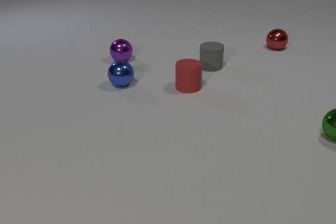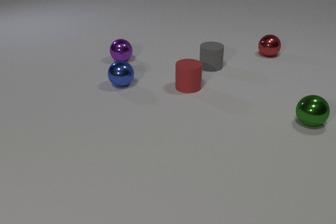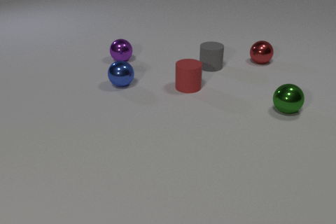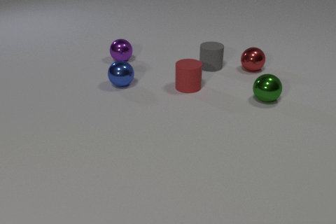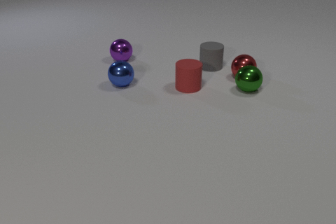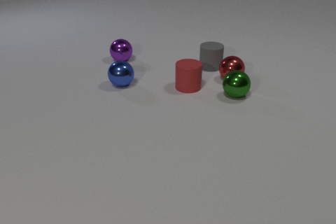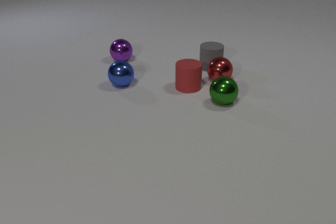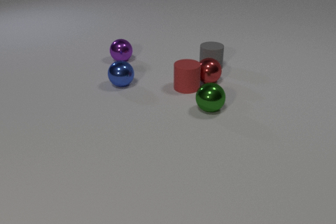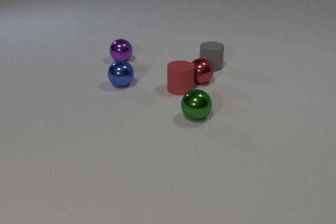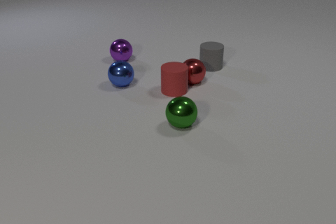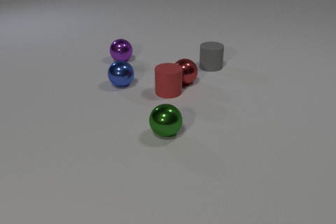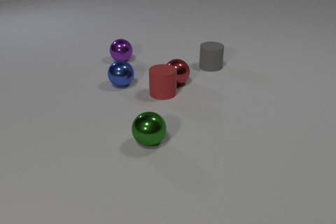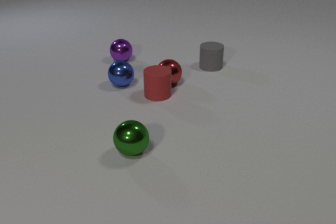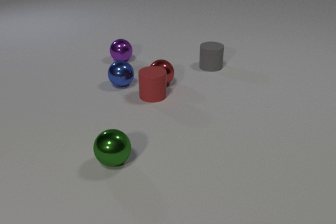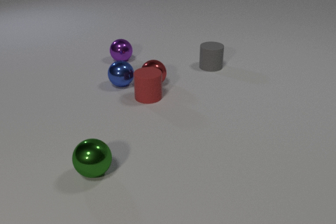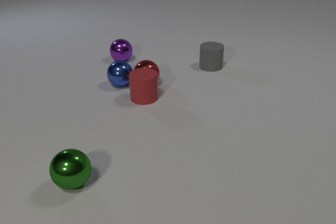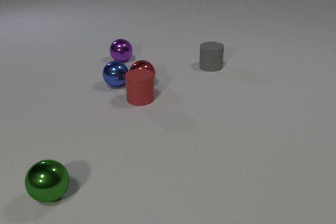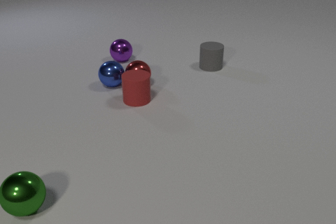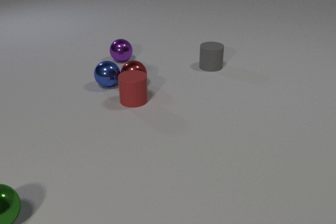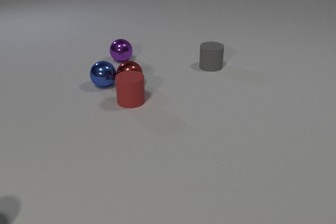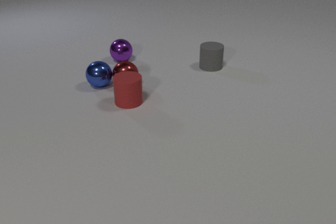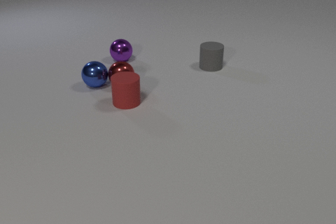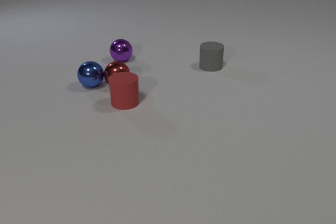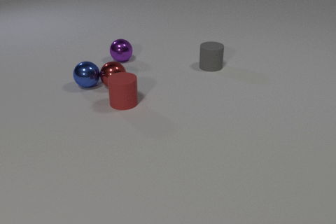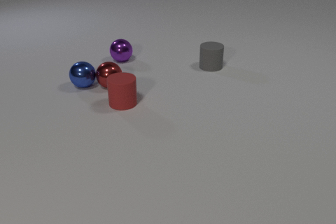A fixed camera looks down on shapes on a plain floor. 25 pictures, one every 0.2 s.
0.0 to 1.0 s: The red metal sphere rolls toward the camera and to the left. The green metal sphere rolls to the left and away from the camera. The red metal sphere and the green metal sphere collide.
1.0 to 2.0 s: The red metal sphere rolls to the left. The green metal sphere rolls toward the camera and to the left. The red rubber cylinder slides to the left and toward the camera. The red metal sphere and the red rubber cylinder collide.
2.0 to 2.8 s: The red metal sphere rolls to the left. The green metal sphere rolls to the left and toward the camera. The red rubber cylinder slides to the left and toward the camera.
2.8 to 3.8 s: The red metal sphere rolls to the left. The green metal sphere rolls to the left and toward the camera, leaves at the left edge. The red rubber cylinder slides to the left and toward the camera. The blue metal sphere rolls to the left. The red metal sphere and the blue metal sphere collide.
3.8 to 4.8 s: The red metal sphere rolls to the left. The red rubber cylinder slides to the left. The blue metal sphere rolls to the left.
What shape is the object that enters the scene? sphere.
Are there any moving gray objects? no.
How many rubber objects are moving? 1.
